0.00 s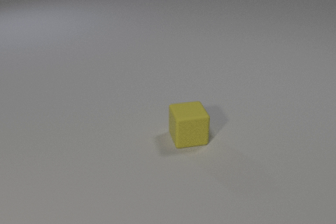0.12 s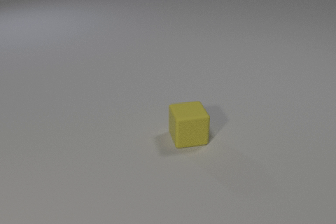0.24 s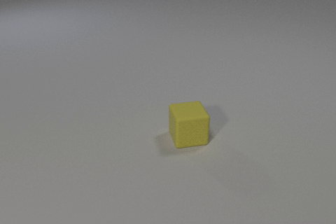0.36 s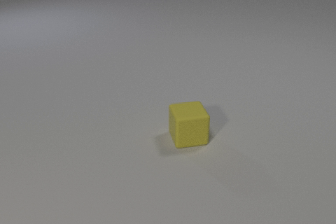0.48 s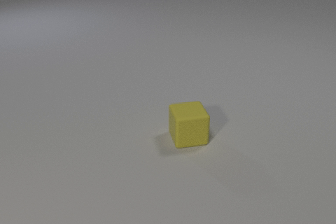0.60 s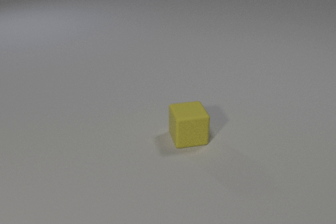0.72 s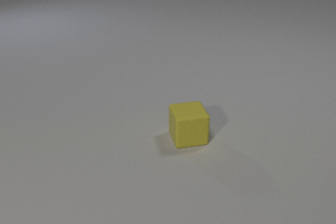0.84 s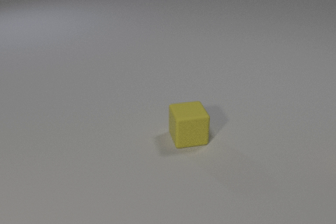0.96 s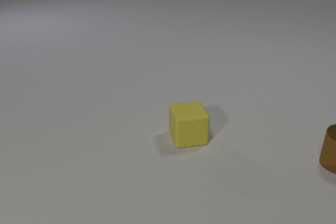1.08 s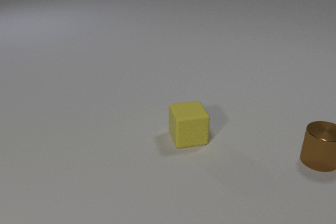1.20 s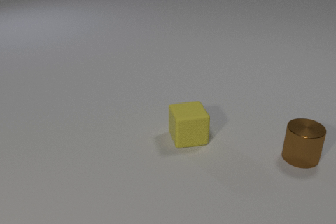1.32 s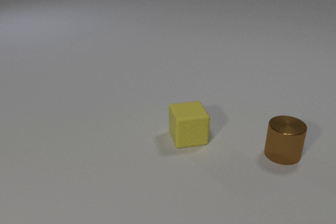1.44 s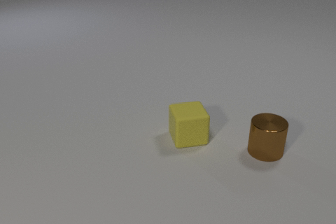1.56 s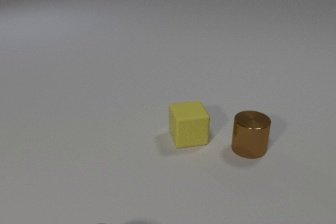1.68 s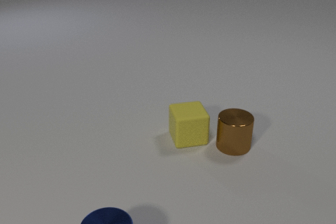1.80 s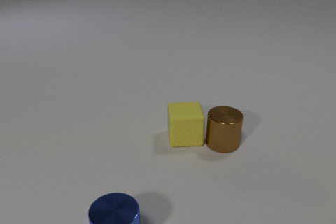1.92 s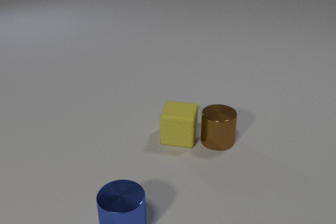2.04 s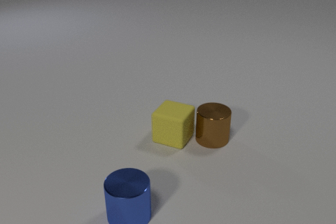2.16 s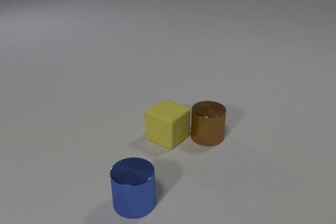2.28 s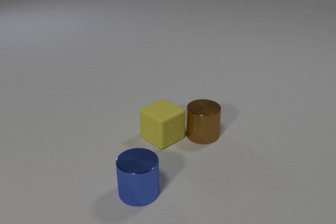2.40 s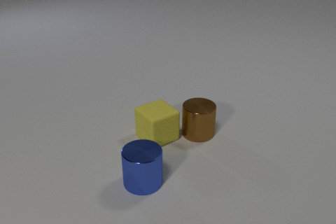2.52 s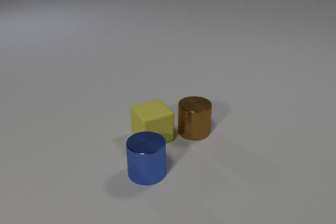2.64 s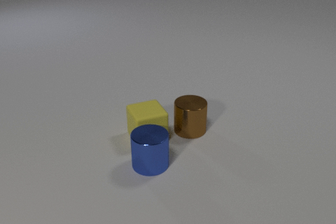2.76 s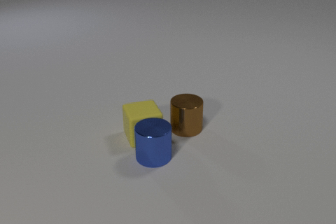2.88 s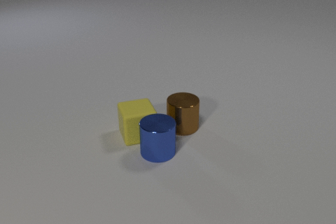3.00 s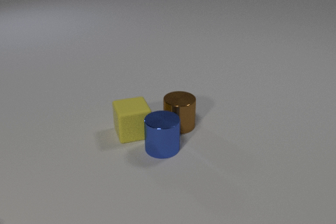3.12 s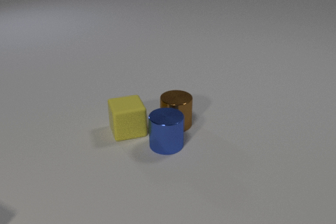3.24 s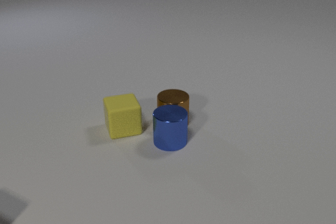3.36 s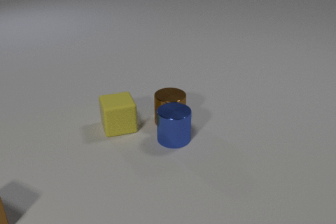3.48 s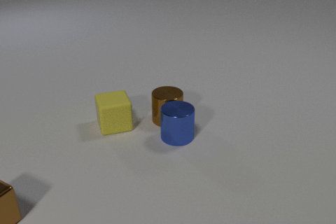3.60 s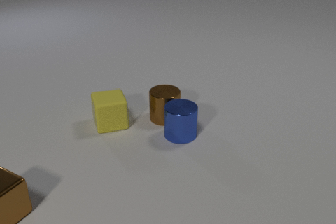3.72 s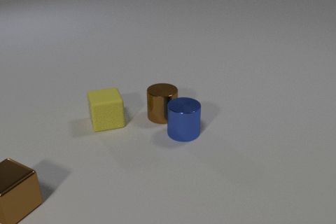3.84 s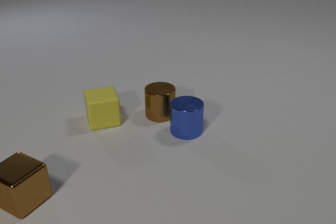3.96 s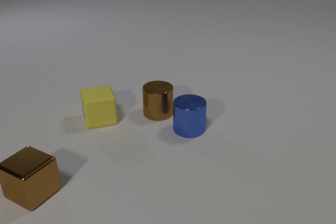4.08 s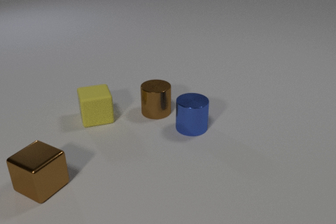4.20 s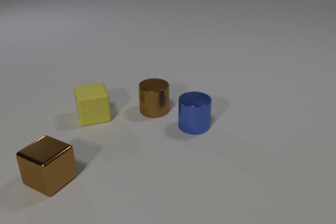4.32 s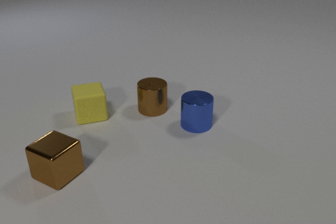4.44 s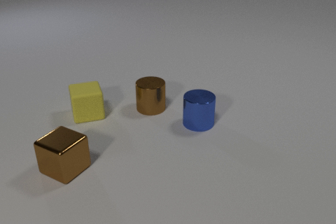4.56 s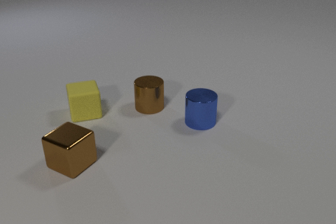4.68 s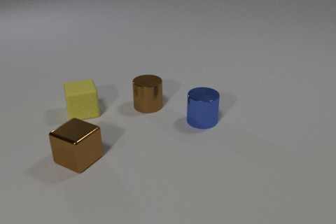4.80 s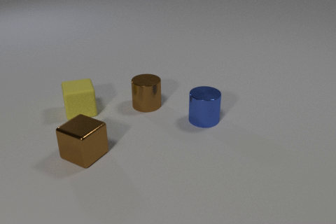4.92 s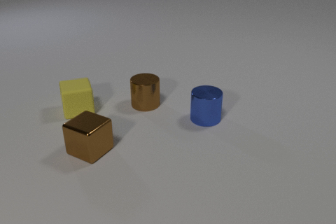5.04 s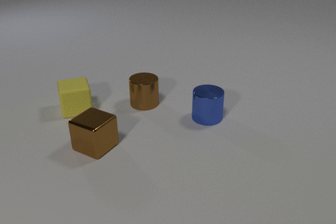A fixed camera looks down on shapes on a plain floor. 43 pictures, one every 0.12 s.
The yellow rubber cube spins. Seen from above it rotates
clockwise.
The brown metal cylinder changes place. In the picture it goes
to the left.
0.00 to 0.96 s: The brown metal cylinder comes in at the right edge, slides to the left.
0.96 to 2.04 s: The brown metal cylinder slides to the left. The yellow rubber cube slides to the left, spins clockwise seen from above by about 45 degrees, its near face sliding to the left. The blue metal cylinder comes in at the bottom edge, slides away from the camera. The brown metal cylinder and the yellow rubber cube collide.
2.04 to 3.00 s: The brown metal cylinder slides to the left and away from the camera. The yellow rubber cube slides to the left, spins clockwise seen from above by about 45 degrees, its near face sliding to the left. The blue metal cylinder slides away from the camera. The yellow rubber cube and the blue metal cylinder collide.
3.00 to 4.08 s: The brown metal cylinder slides away from the camera and to the left. The yellow rubber cube slides to the left and away from the camera. The brown metal cube comes in at the left edge, slides to the right and away from the camera. The blue metal cylinder slides away from the camera and to the right. The brown metal cylinder and the blue metal cylinder collide.
4.08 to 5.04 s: The brown metal cylinder slides away from the camera and to the left. The yellow rubber cube slides away from the camera and to the left. The brown metal cube slides to the right and away from the camera. The blue metal cylinder slides away from the camera and to the right.
What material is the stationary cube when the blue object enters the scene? rubber.
Are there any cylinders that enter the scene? yes.
How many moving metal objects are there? 3.
